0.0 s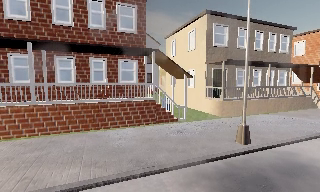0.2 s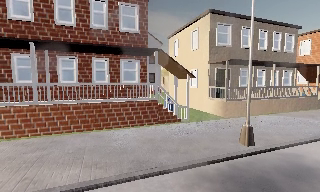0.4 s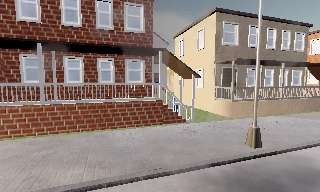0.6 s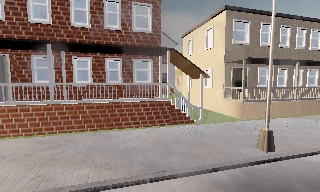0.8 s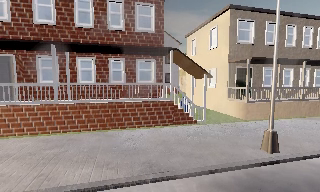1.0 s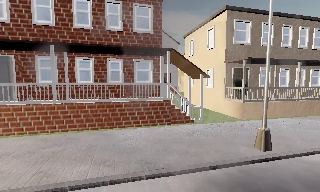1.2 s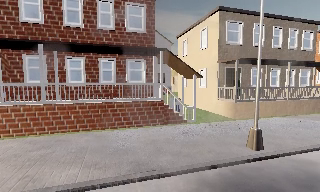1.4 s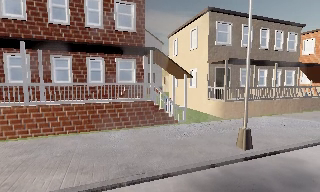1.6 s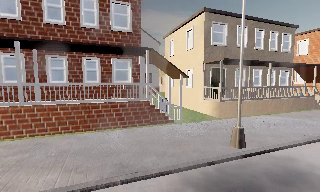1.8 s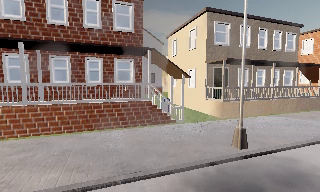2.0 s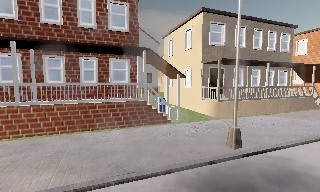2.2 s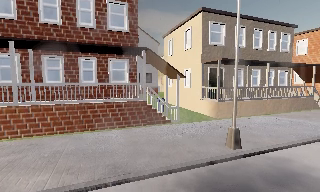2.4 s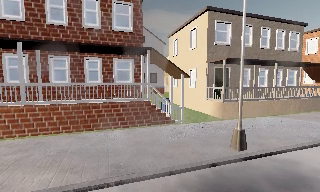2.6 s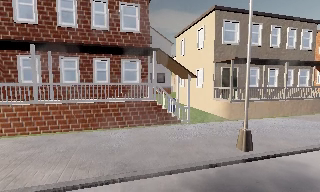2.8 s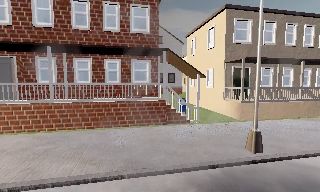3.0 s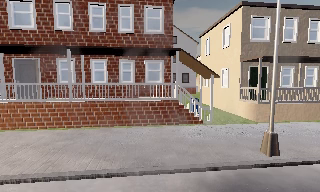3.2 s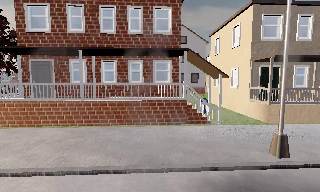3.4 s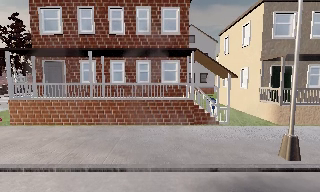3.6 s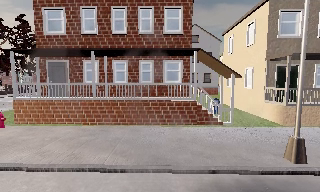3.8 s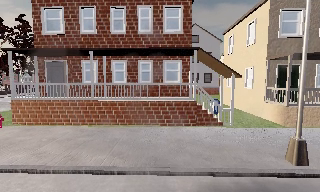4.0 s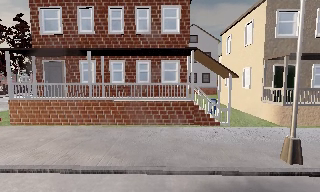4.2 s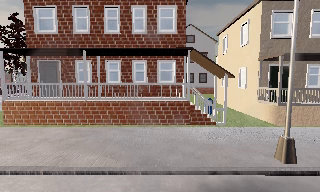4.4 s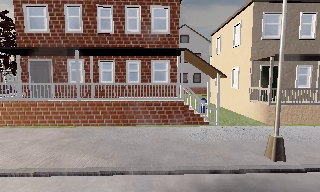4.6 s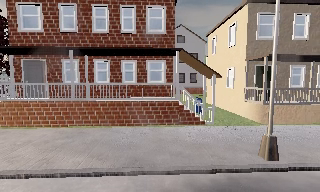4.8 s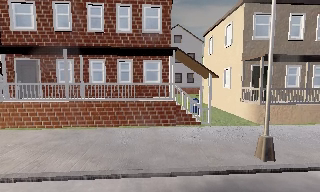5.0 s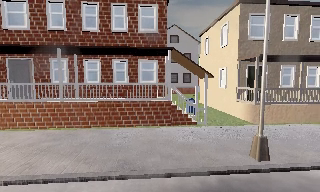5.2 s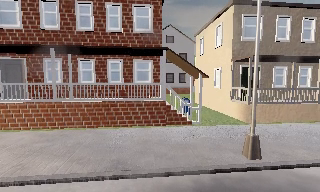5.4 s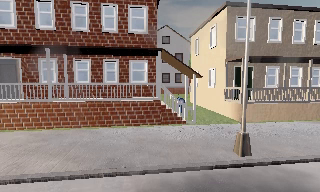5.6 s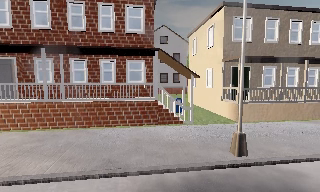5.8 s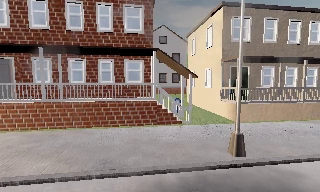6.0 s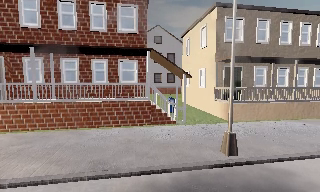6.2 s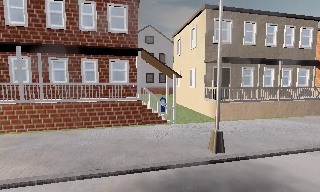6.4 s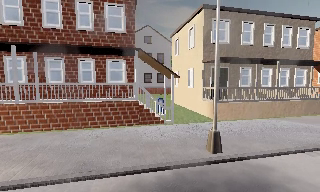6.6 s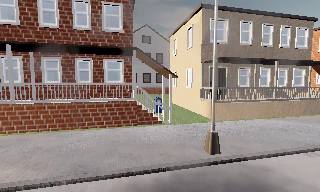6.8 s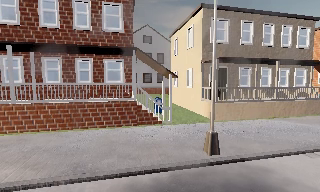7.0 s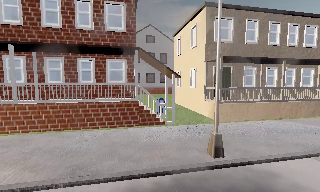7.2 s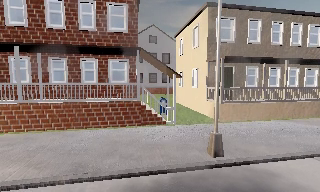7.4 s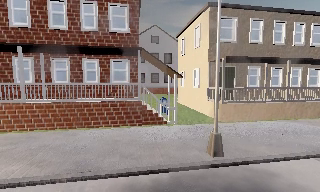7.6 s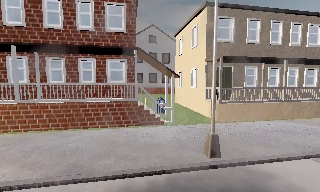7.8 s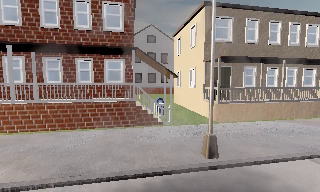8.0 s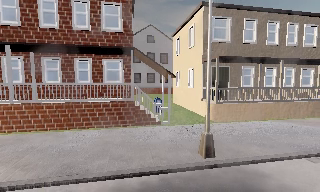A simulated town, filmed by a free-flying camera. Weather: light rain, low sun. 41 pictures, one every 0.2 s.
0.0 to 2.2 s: The camera travels to its right, about 0.5 m, so close, fixed things drift to the left.
2.2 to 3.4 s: The camera swings to its left by about 20 degrees, and the scene slides to the right.
3.4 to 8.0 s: The scene slides to the left, as the camera pans about 10 degrees to its right. It travels to its right, about 1.5 m, so close, fixed things drift to the left.
The film runs forward here.
